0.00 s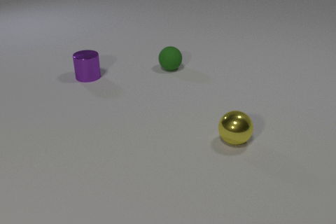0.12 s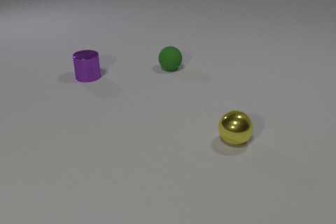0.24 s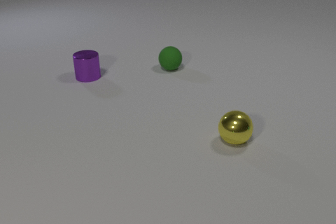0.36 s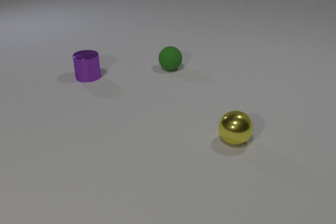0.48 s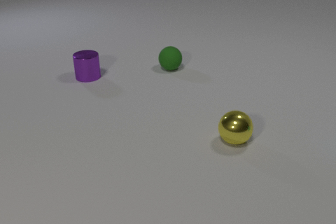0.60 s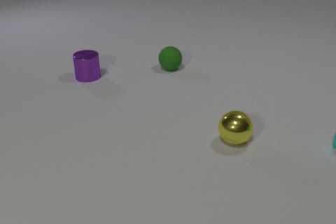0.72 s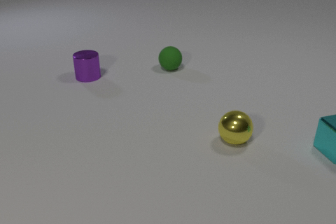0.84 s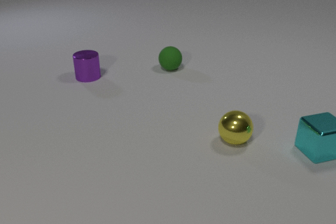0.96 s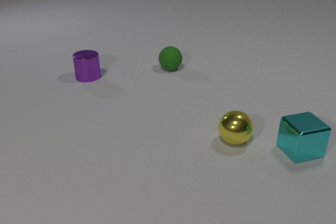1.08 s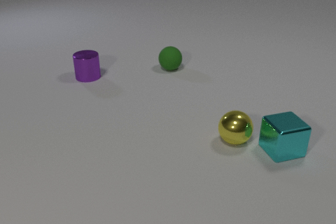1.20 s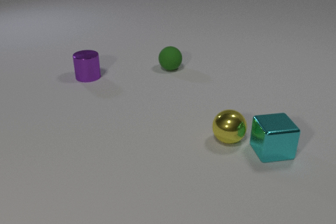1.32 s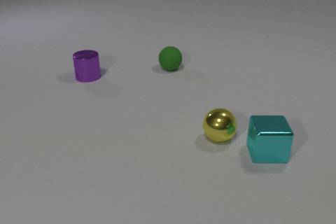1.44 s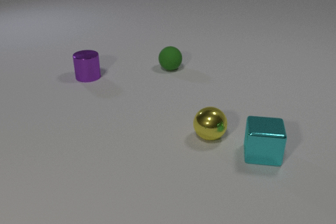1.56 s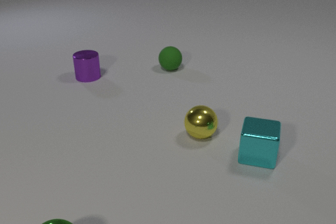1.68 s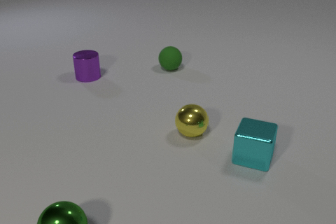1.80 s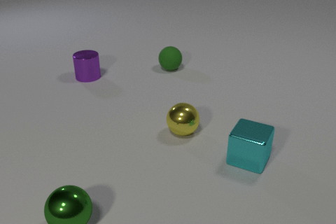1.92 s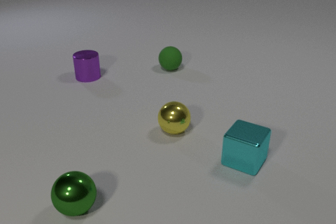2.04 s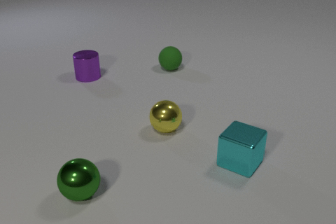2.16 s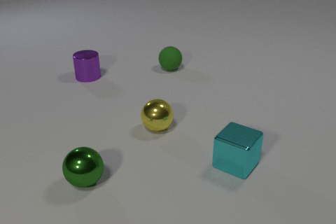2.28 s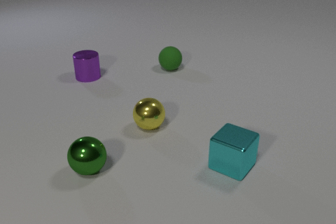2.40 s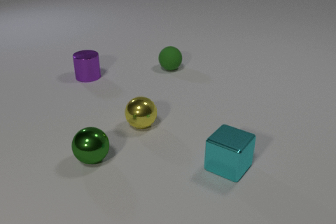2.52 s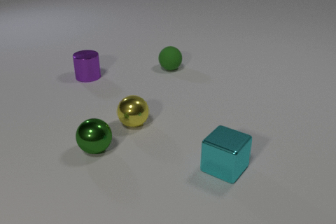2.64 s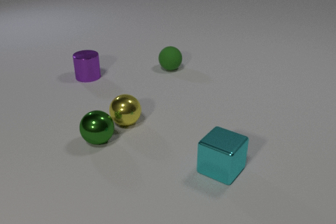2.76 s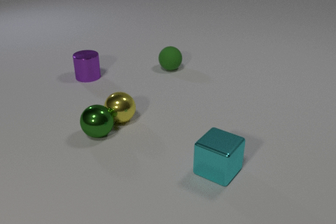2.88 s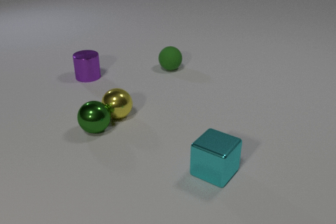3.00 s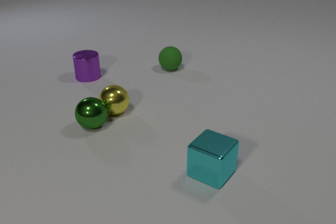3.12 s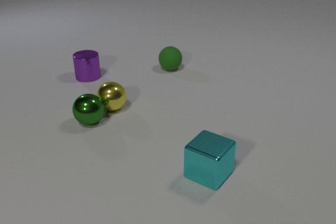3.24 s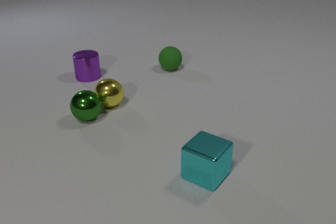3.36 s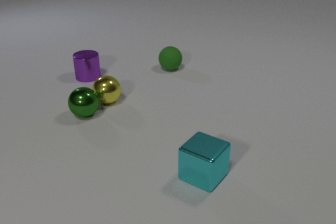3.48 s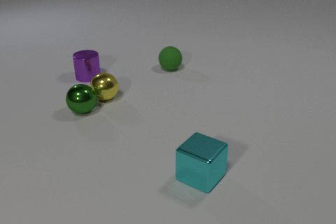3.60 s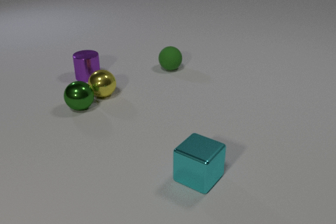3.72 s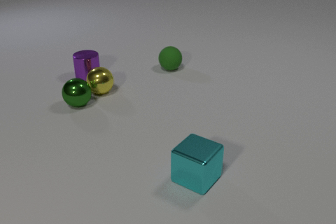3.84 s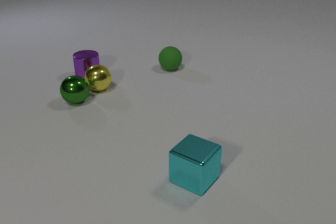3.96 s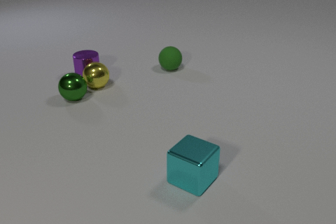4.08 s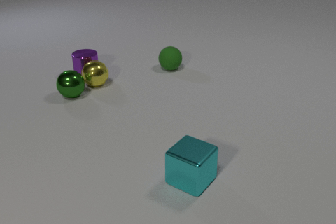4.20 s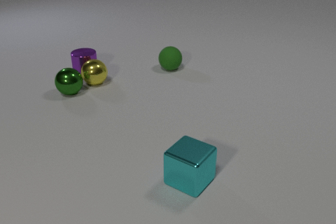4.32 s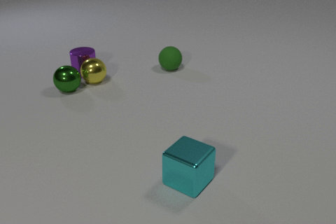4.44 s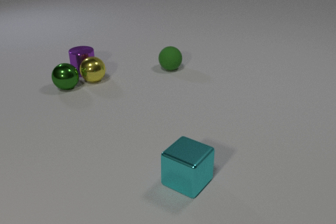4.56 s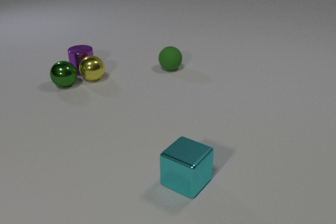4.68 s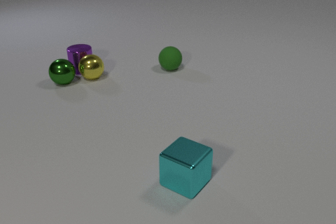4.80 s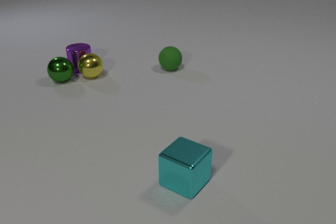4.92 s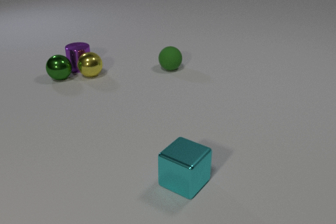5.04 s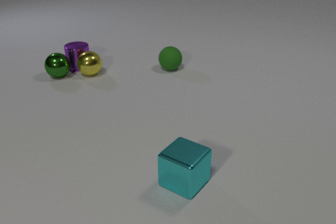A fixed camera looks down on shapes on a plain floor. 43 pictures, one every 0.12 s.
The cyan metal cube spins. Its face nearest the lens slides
to the left.
The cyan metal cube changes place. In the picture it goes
to the left.
0.00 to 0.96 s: The cyan metal cube comes in at the right edge, slides to the left.
0.96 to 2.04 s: The cyan metal cube slides to the left and toward the camera, spins so that its near face slides to the left, clockwise seen from above. The yellow metal sphere rolls to the left. The green metal sphere comes in at the bottom edge, rolls away from the camera. The cyan metal cube and the yellow metal sphere collide.
2.04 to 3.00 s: The cyan metal cube slides to the left and toward the camera. The yellow metal sphere rolls to the left and away from the camera. The green metal sphere rolls away from the camera. The yellow metal sphere and the green metal sphere collide.
3.00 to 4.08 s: The cyan metal cube slides to the left and toward the camera. The yellow metal sphere rolls away from the camera. The green metal sphere rolls away from the camera. The yellow metal sphere and the purple metal cylinder collide.
4.08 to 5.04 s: The yellow metal sphere rolls away from the camera. The green metal sphere rolls away from the camera. The purple metal cylinder slides away from the camera.
What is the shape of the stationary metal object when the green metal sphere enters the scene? cylinder.
What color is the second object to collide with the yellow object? green.
Are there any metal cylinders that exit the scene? no.
